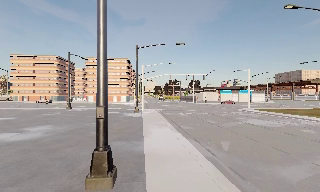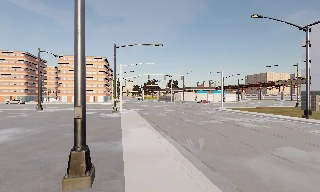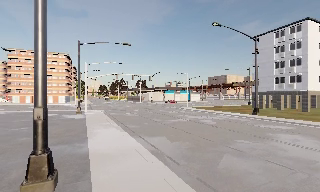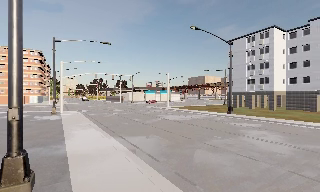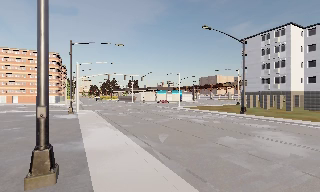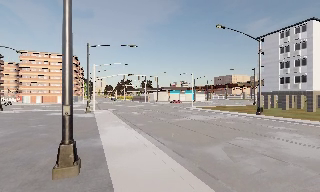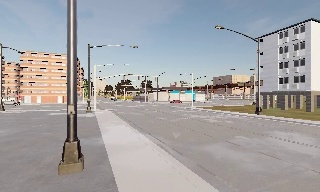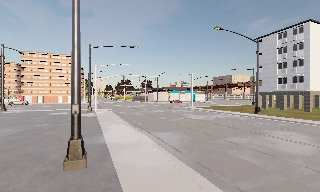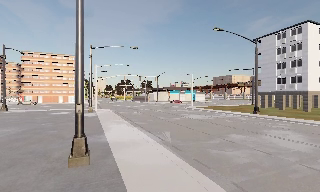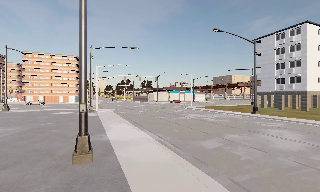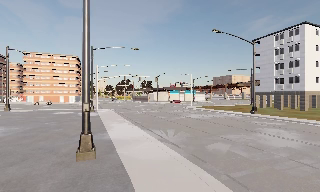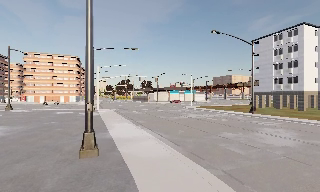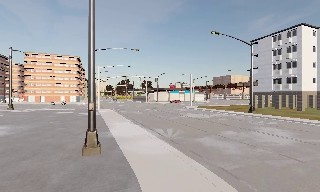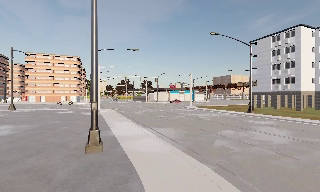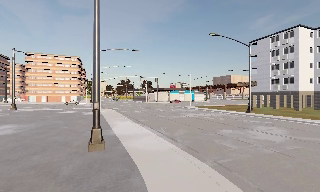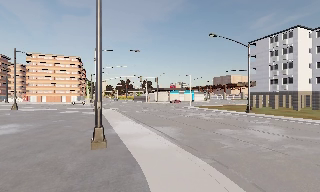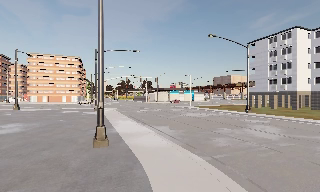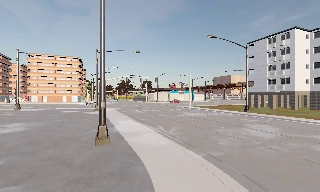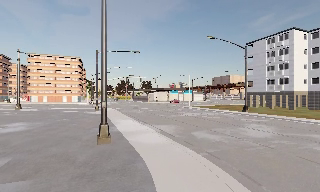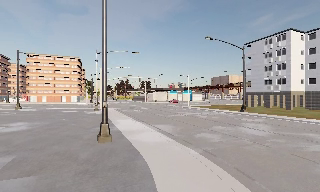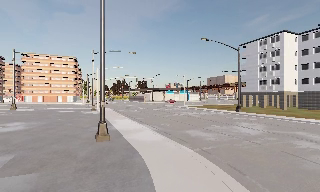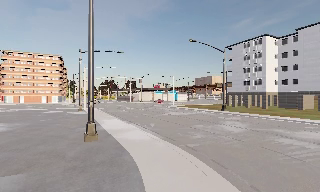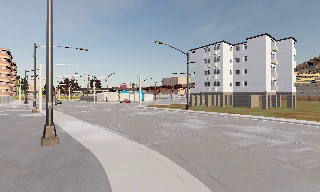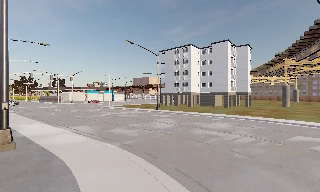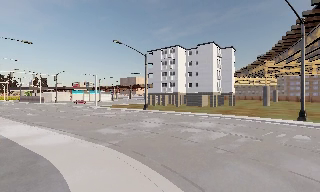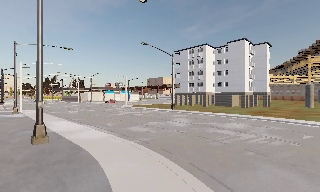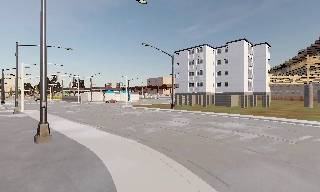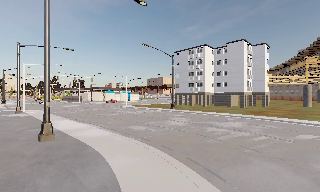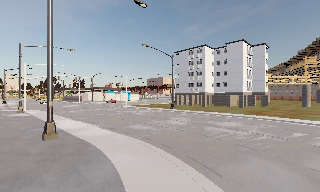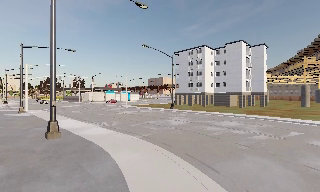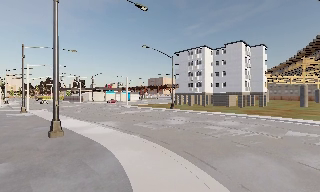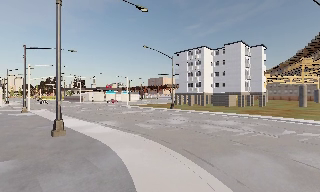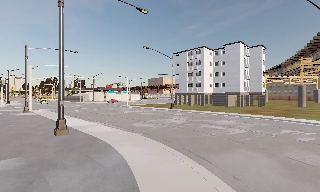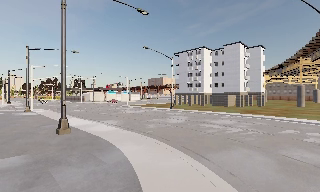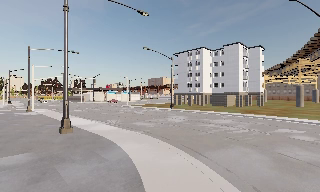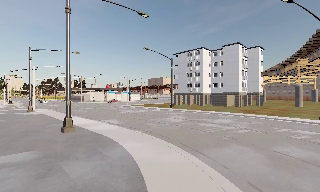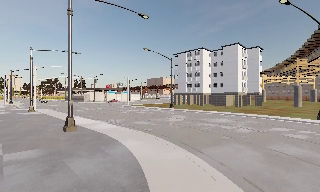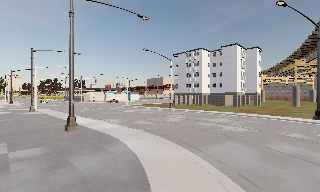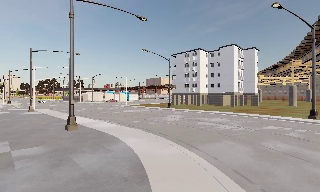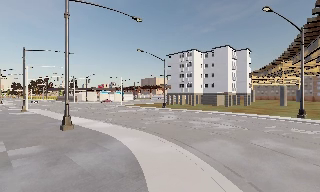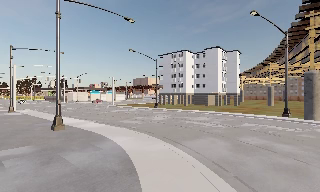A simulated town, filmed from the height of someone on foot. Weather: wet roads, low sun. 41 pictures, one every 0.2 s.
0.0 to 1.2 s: The camera swings to its right by about 15 degrees, and the scene slides to the left. It travels backward, about 1.5 m, so what stands in front gets smaller.
1.2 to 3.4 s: The camera travels backward, about 3 m, so what stands in front gets smaller.
3.4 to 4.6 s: The camera pans to its right, which is clockwise from overhead, by about 30 degrees. It travels backward, about 1.5 m, so what stands in front gets smaller.
4.6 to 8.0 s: The camera travels backward, about 4.5 m, so what stands in front gets smaller.
The film runs backward here.
